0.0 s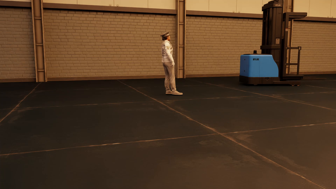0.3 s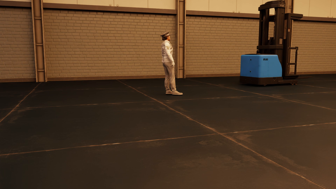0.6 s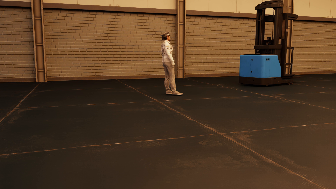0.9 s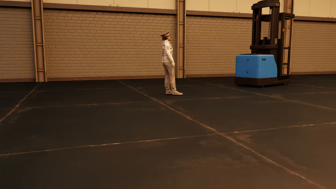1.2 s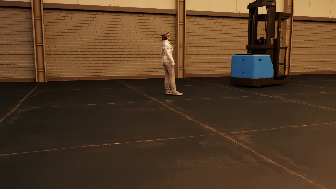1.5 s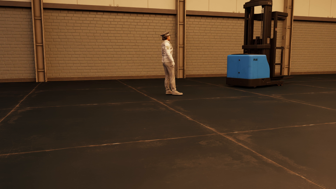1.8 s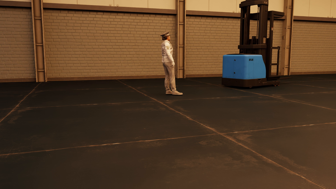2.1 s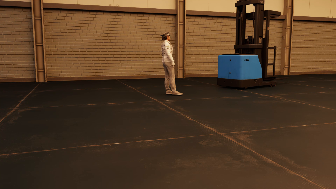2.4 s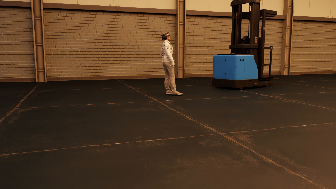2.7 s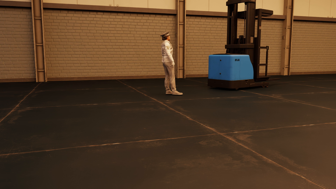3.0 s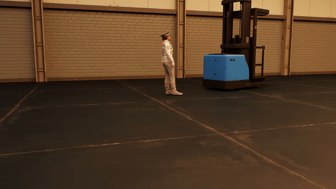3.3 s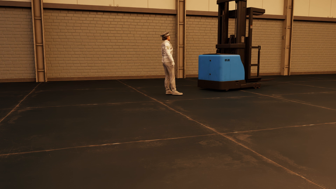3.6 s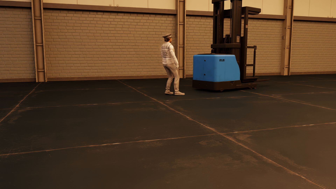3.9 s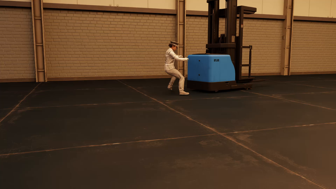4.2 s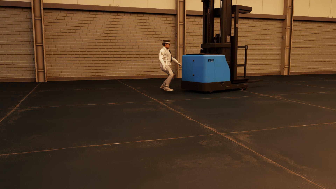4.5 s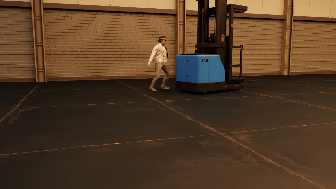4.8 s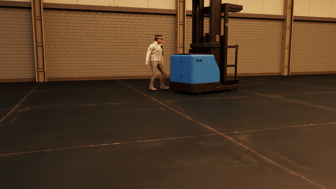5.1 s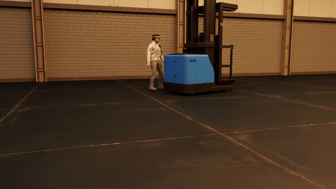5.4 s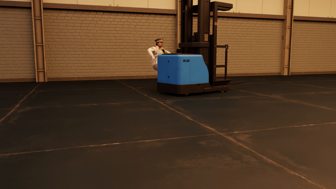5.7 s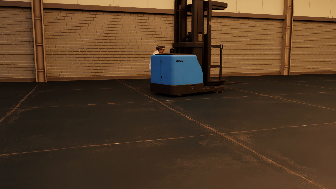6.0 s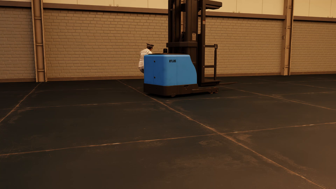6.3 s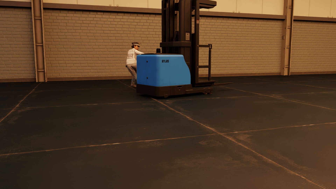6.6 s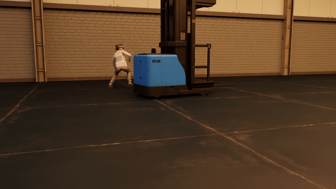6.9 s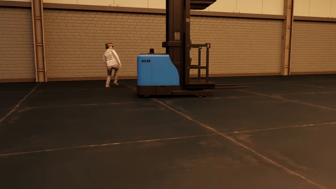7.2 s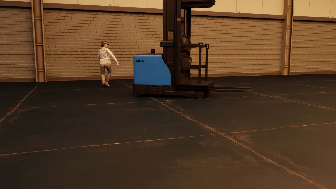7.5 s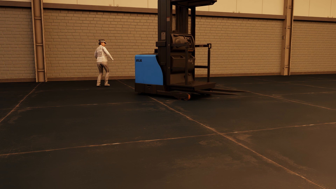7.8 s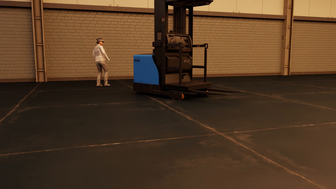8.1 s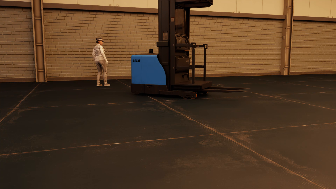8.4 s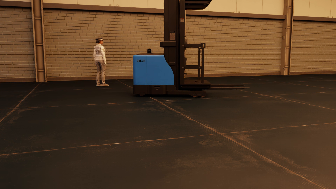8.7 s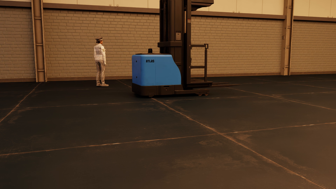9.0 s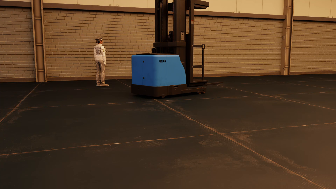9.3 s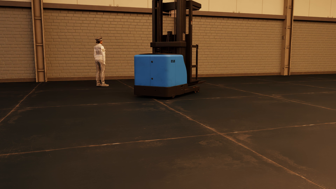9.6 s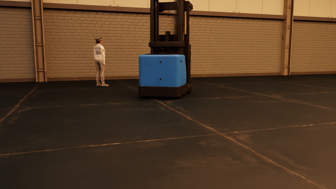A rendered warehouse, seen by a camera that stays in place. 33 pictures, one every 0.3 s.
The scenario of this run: Near miss between a forklift and a person.
